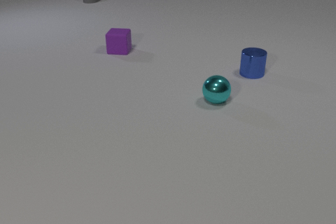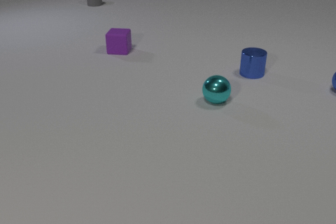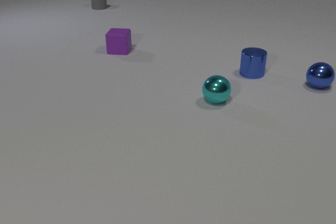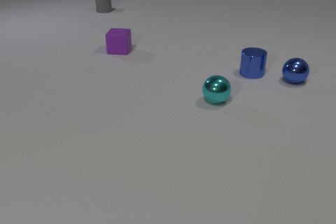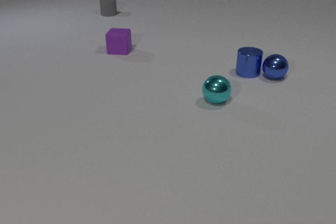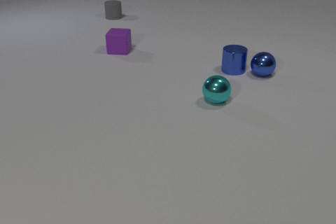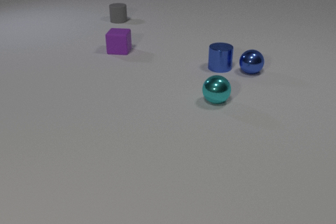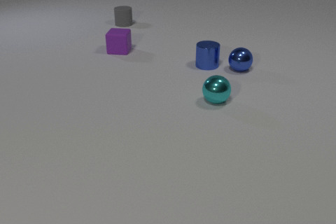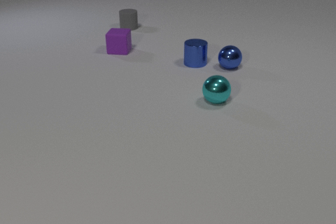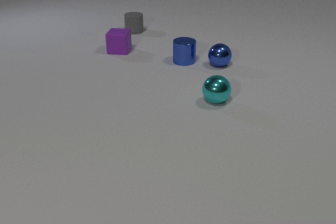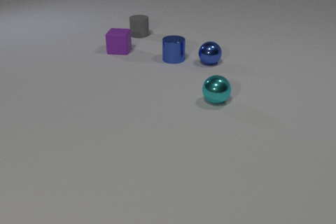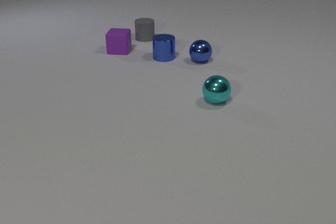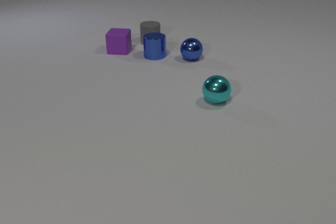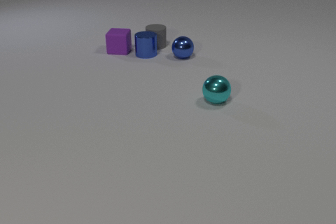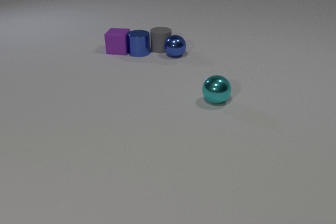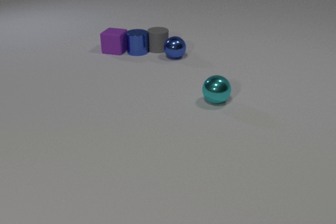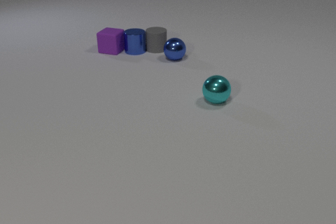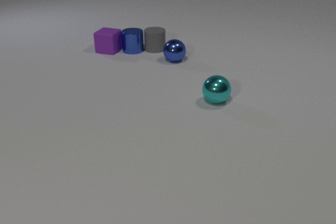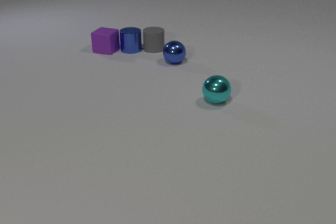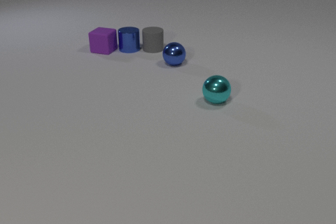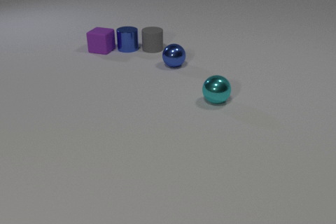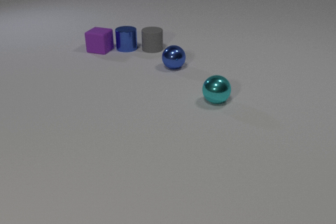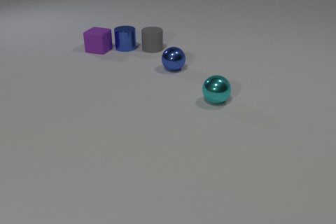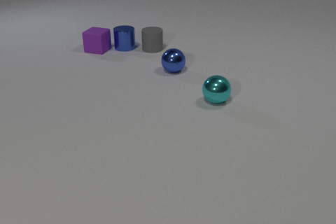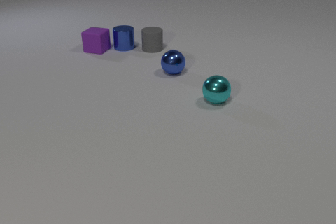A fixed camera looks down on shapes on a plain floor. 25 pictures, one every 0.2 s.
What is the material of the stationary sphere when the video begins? metal.
What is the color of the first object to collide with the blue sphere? blue.
How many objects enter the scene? 1.
0.0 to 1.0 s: The blue metal sphere comes in at the right edge, rolls to the left. The blue metal cylinder slides to the left. The gray rubber cylinder slides toward the camera. The blue metal sphere and the blue metal cylinder collide.
1.0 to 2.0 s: The blue metal sphere rolls to the left. The blue metal cylinder slides to the left. The gray rubber cylinder slides toward the camera and to the right.
2.0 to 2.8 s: The blue metal sphere rolls to the left and away from the camera. The blue metal cylinder slides to the left and away from the camera. The gray rubber cylinder slides toward the camera and to the right. The blue metal cylinder and the purple rubber cube collide. The blue metal sphere and the gray rubber cylinder collide.
2.8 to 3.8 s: The blue metal sphere rolls toward the camera. The blue metal cylinder slides away from the camera and to the left. The gray rubber cylinder slides to the left. The purple rubber cube slides to the left. The blue metal cylinder and the gray rubber cylinder collide.
3.8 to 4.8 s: The blue metal sphere rolls toward the camera. The blue metal cylinder slides away from the camera and to the left. The purple rubber cube slides to the left.
